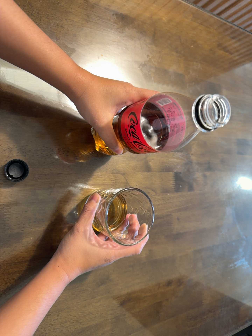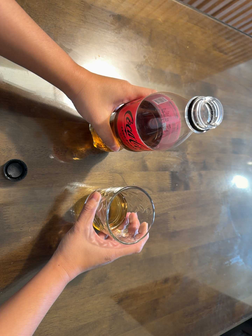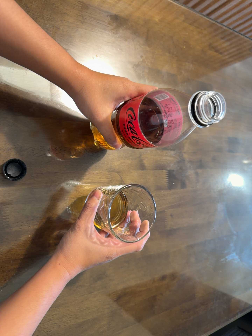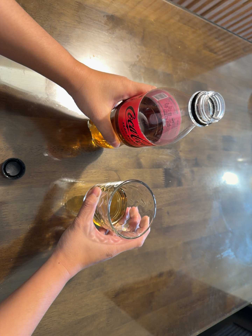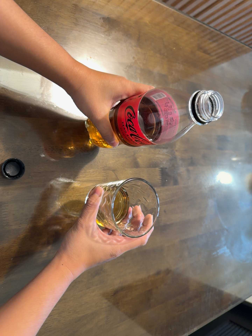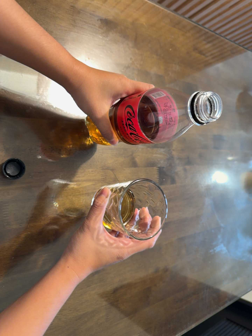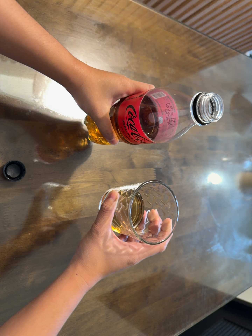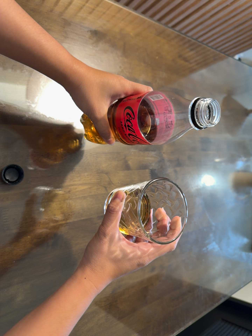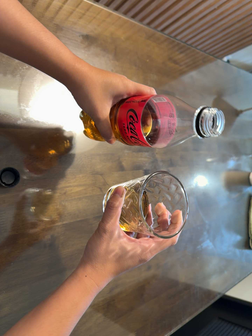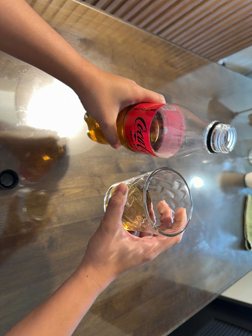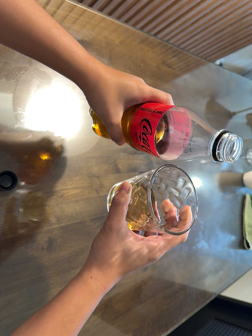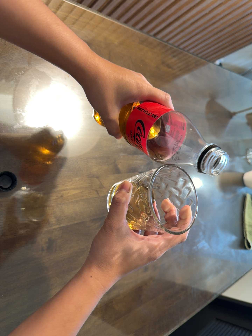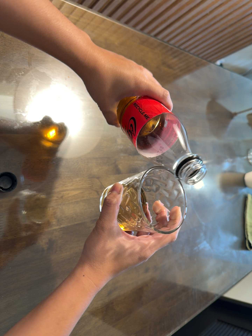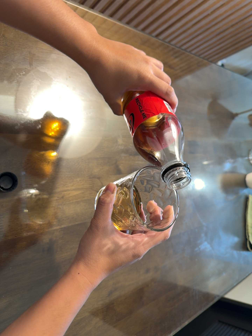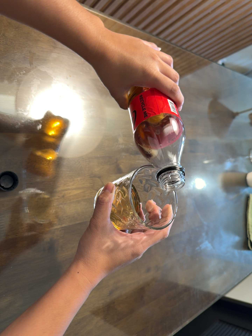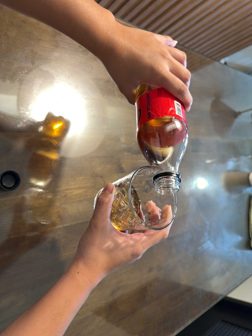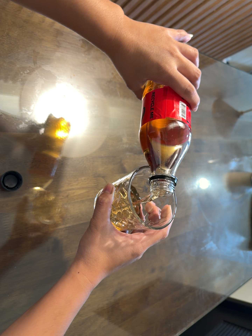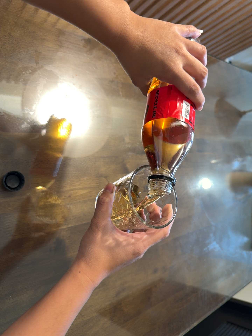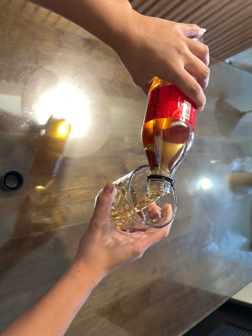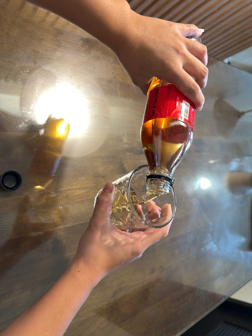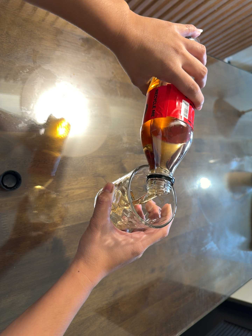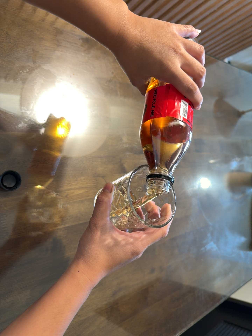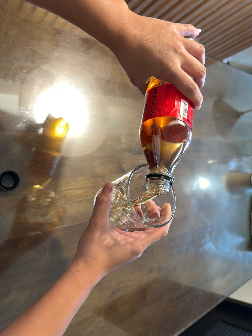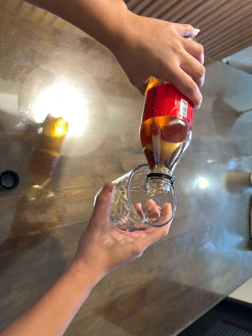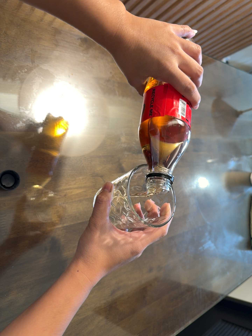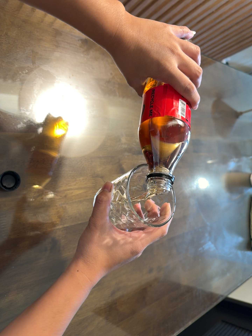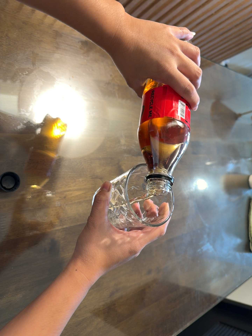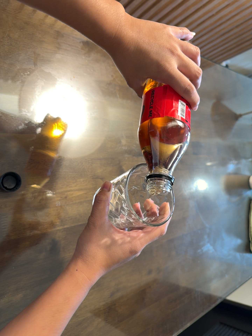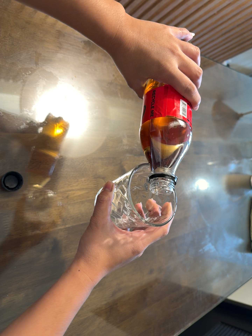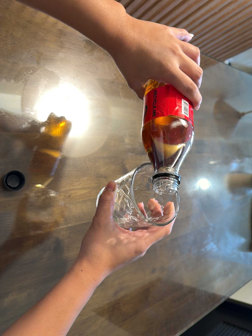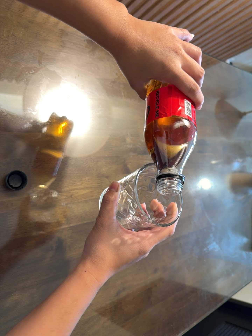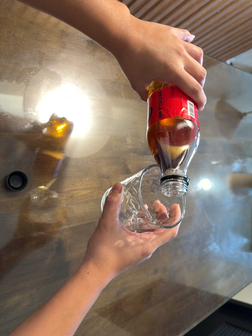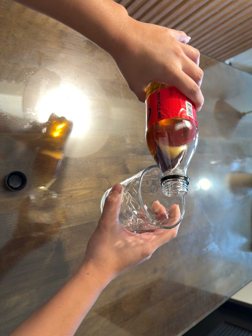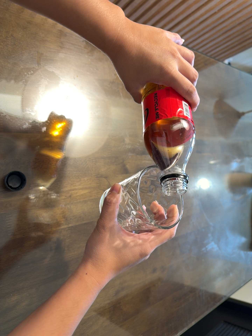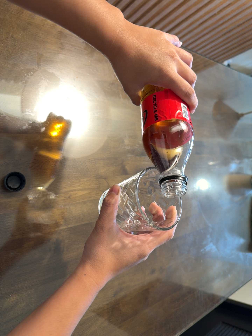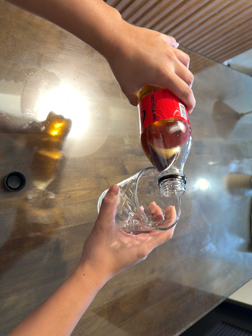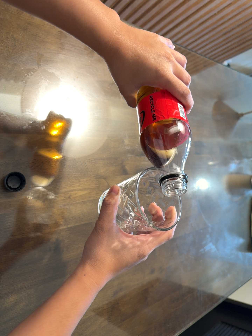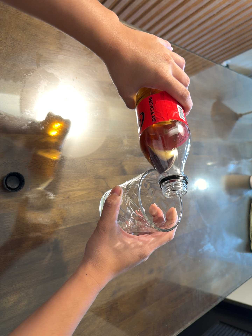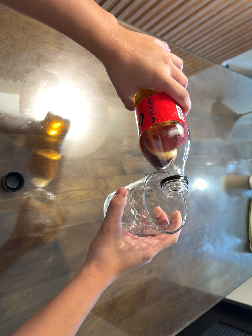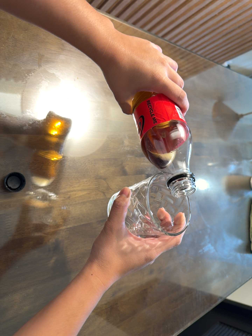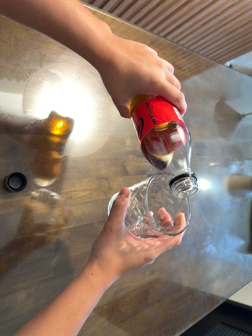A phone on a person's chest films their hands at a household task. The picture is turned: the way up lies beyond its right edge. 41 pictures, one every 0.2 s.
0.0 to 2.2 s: The camera swings to its right by about 10 degrees, and the scene slides to the left. It travels backward, about 7 cm, so what stands in front gets smaller.
2.2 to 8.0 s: The camera keeps its place and its aim.
The film runs backward here.
